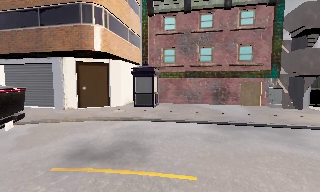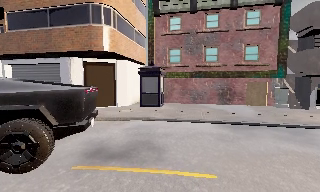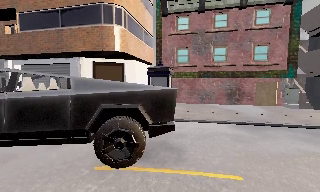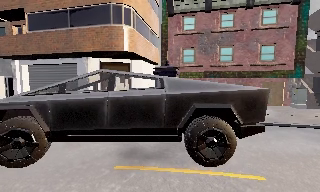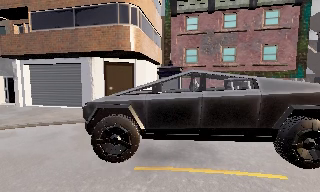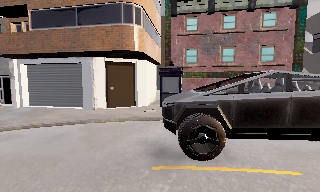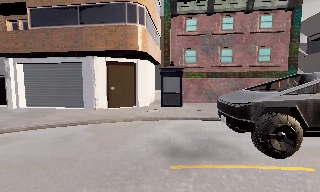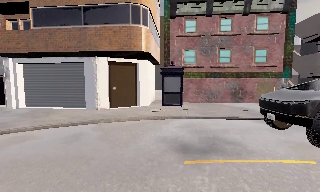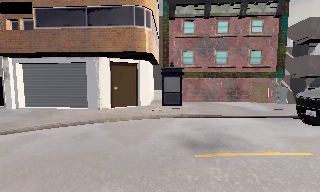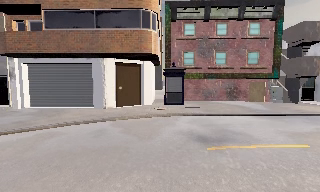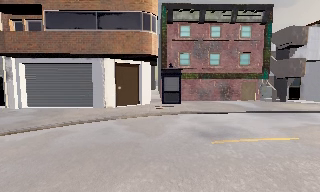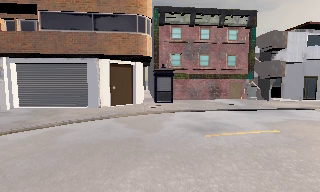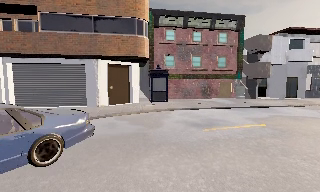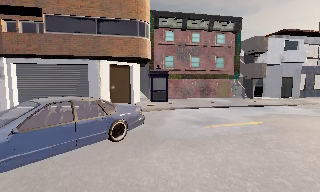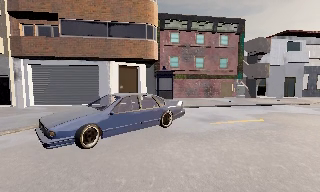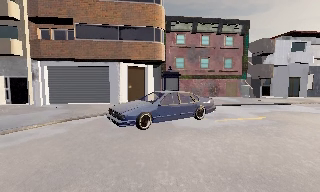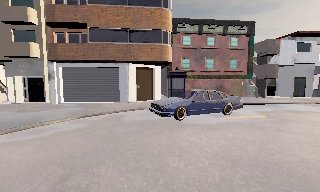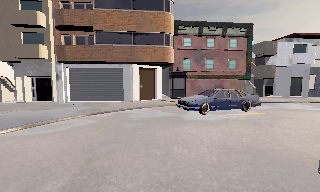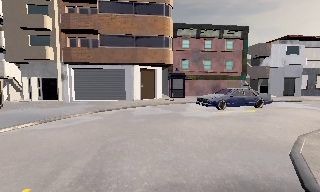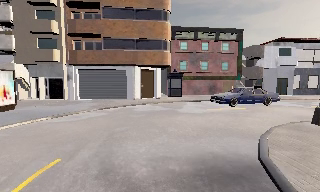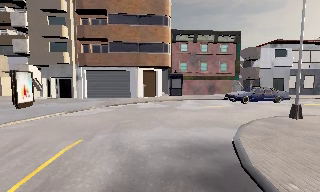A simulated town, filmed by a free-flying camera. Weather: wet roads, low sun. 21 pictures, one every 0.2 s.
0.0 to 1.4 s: The camera travels to its left, about 3 m, so close, fixed things drift to the right.
1.4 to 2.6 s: The camera pans to its right, which is clockwise from overhead, by about 15 degrees. It travels to its left and backward, about 3.5 m.
2.6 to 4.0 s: The camera travels backward, about 6 m, so what stands in front gets smaller. It gains speed.
The film runs backward here.
